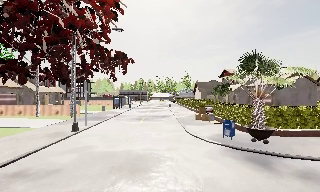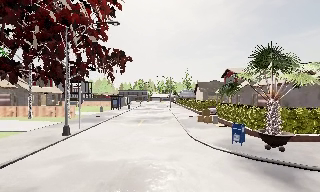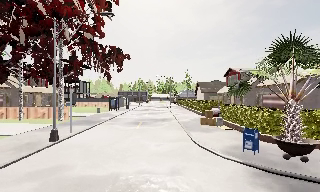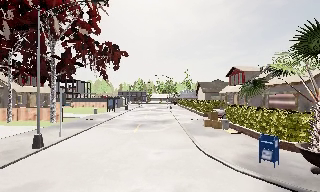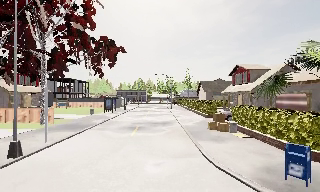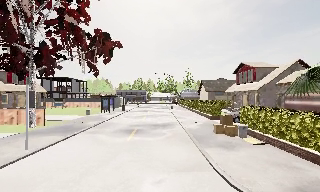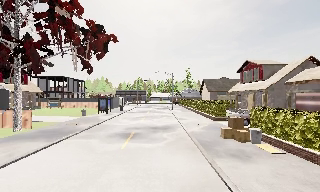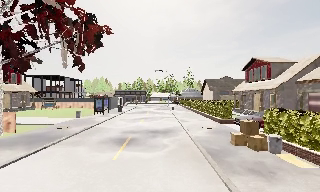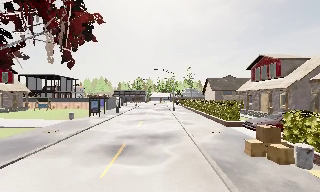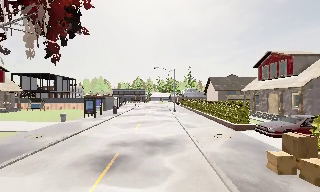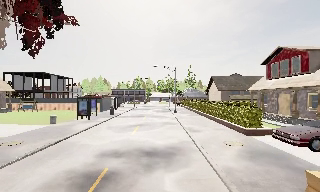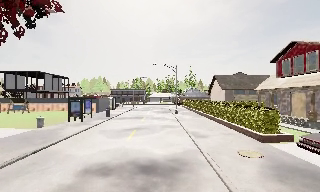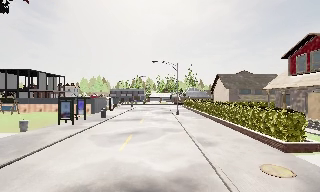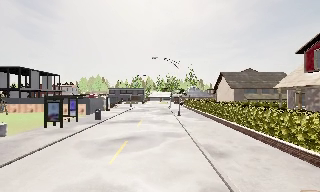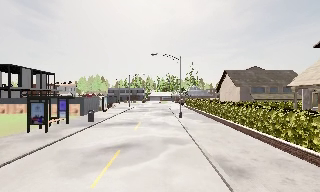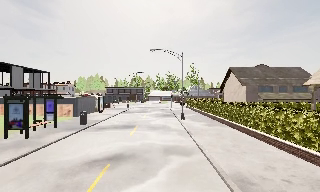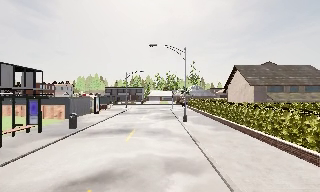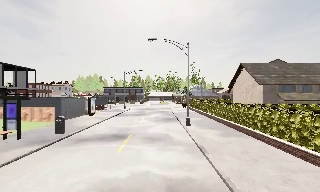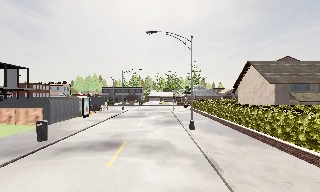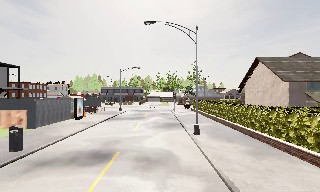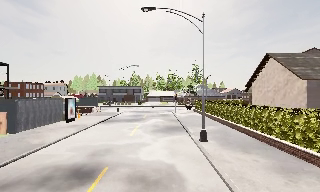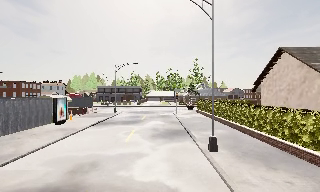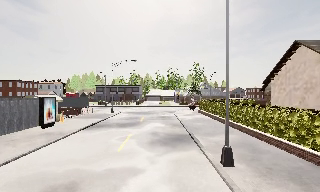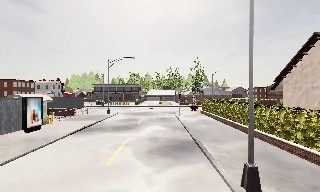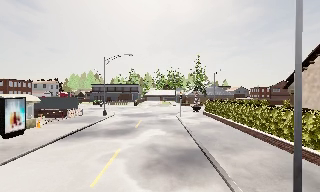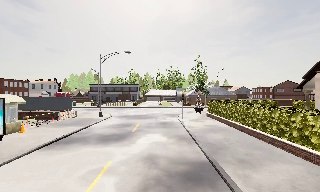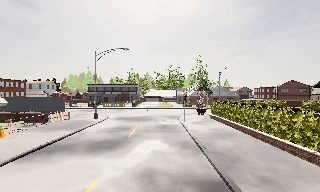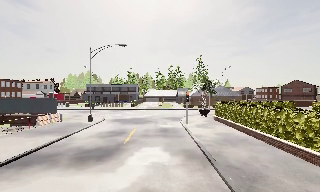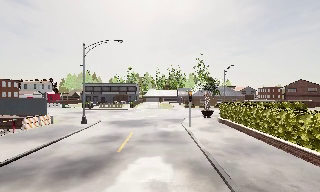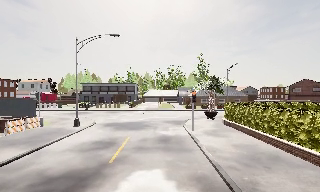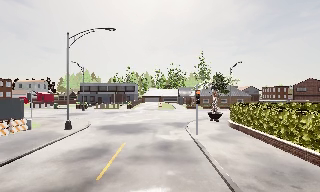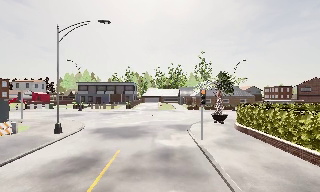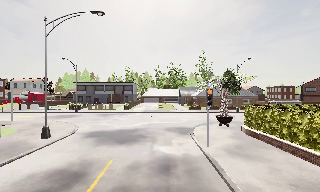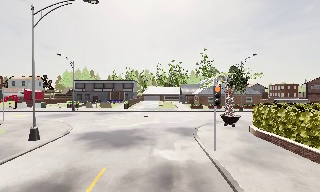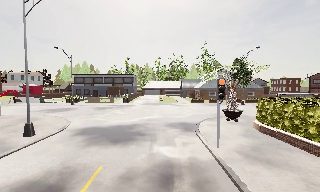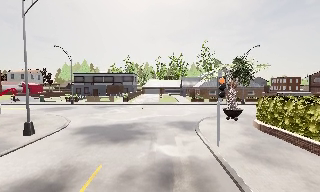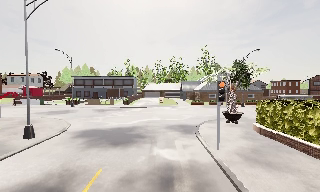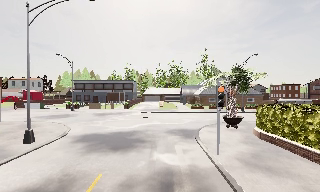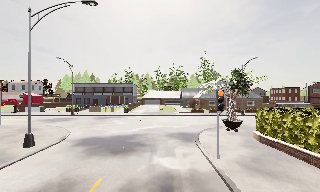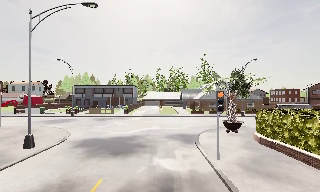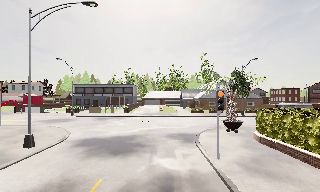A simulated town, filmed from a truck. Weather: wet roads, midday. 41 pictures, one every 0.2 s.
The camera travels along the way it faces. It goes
forward.
0.0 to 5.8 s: The camera travels forward, about 45 m, so what stands in front looms larger.
5.8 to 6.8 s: The camera travels forward, about 5 m, so what stands in front looms larger. It loses speed.
6.8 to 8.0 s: The camera shifts only a little, or ends up much as it began.
The film runs forward here.
